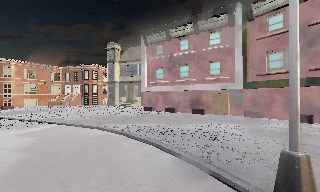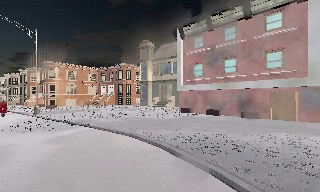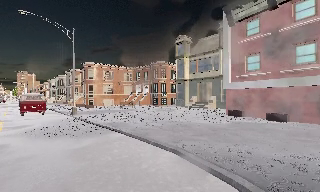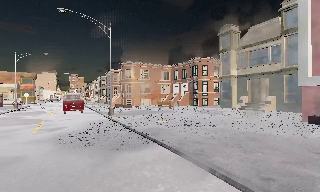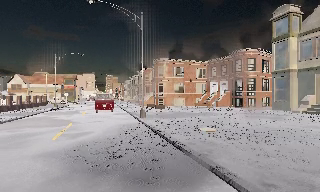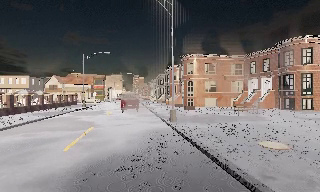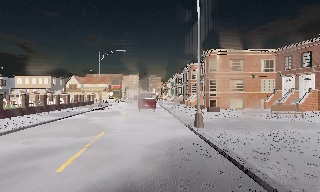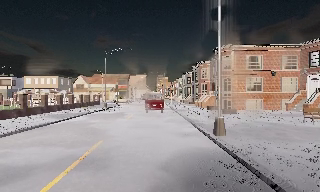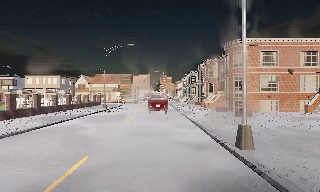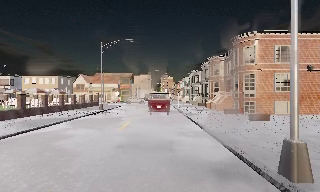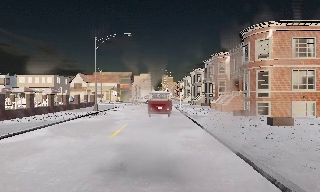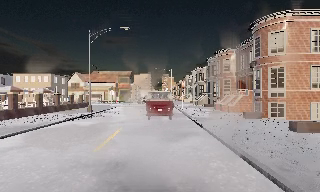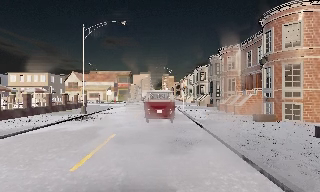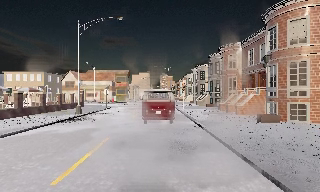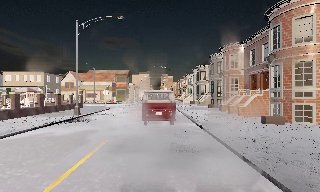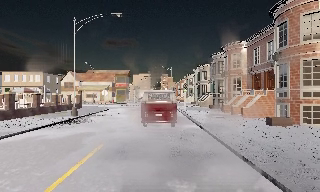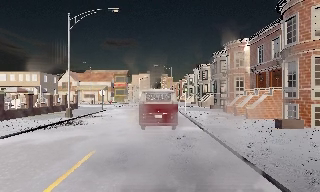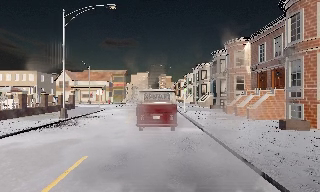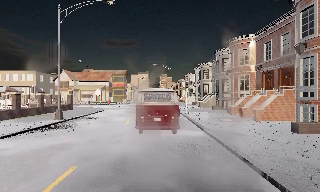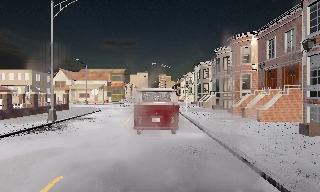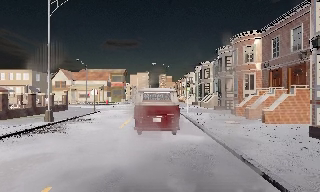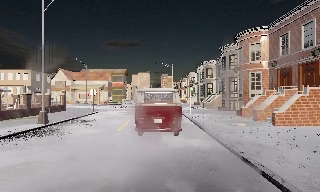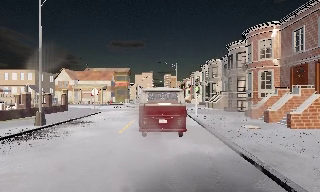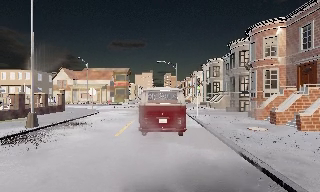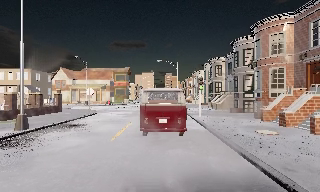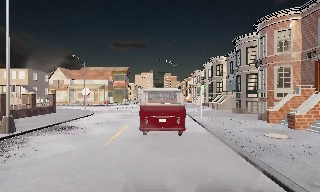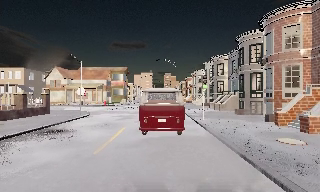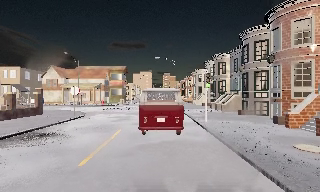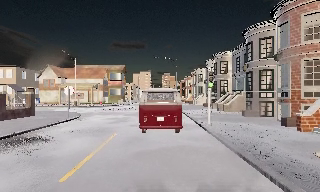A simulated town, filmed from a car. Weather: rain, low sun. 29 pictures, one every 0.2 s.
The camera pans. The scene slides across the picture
to the right.
The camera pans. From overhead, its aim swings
counterclockwise.
0.0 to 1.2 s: The scene slides to the right, as the camera pans about 60 degrees to its left. It travels forward, about 12 m.
1.2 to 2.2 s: The camera travels forward, about 8 m, so what stands in front looms larger.
2.2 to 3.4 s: The camera travels forward, about 3.5 m, so what stands in front looms larger. It loses speed.
3.4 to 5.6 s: The camera travels forward, about 7 m, so what stands in front looms larger.
The film runs forward here.
